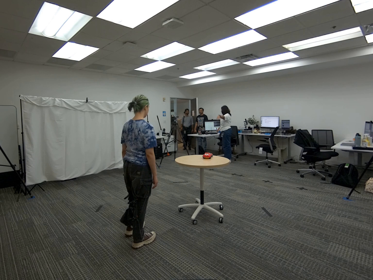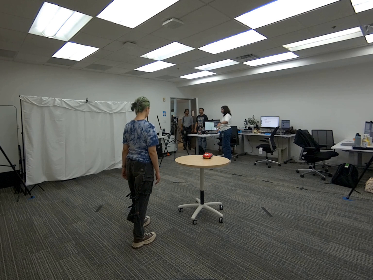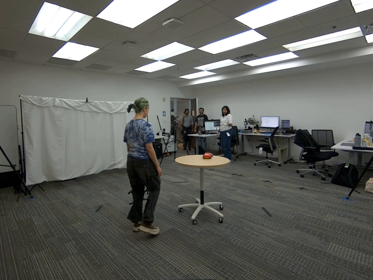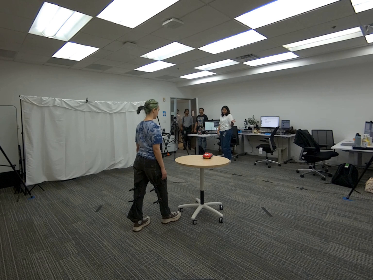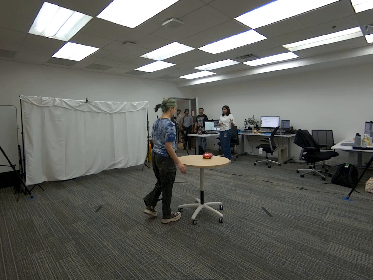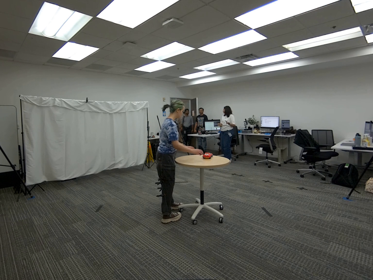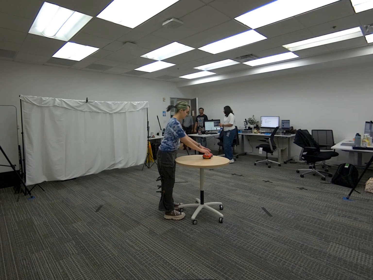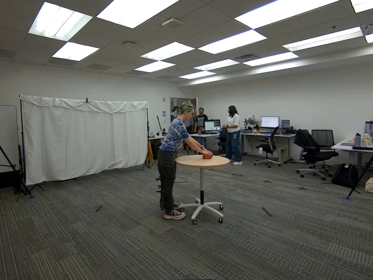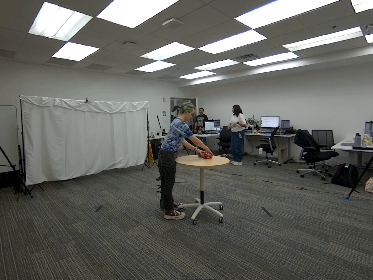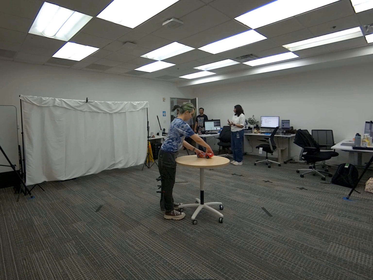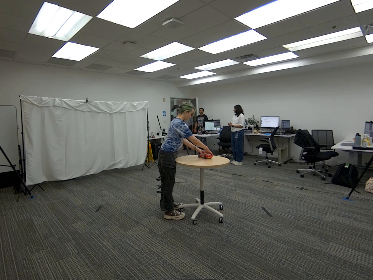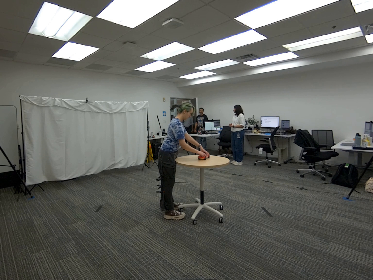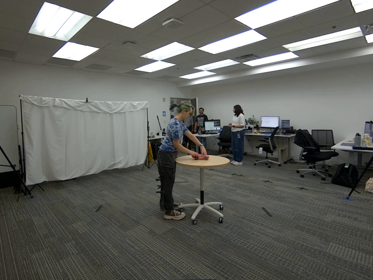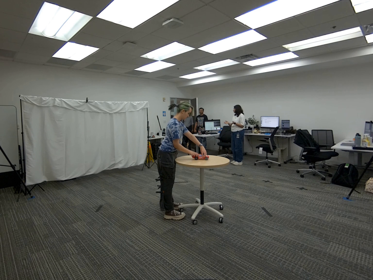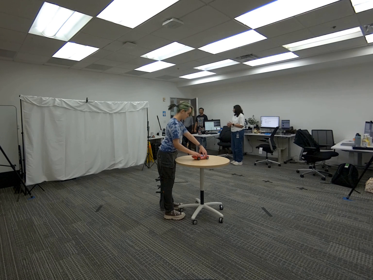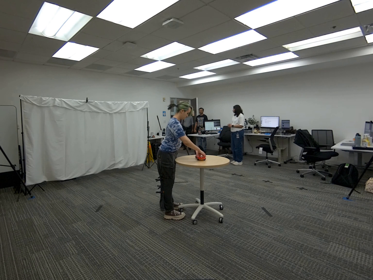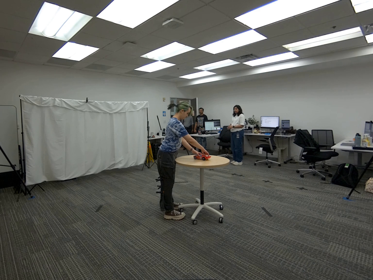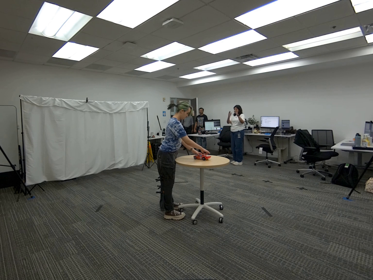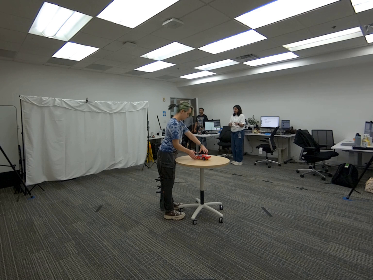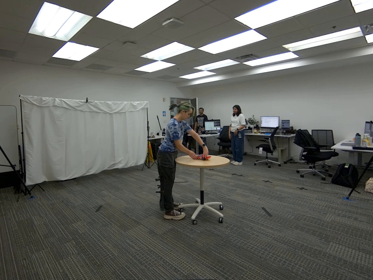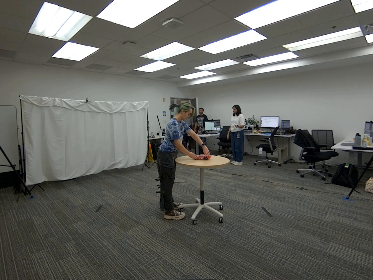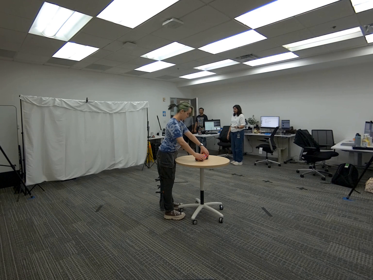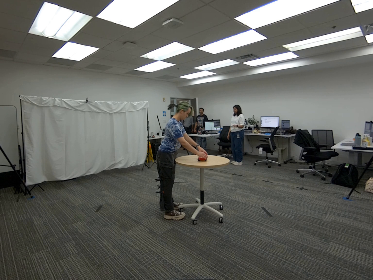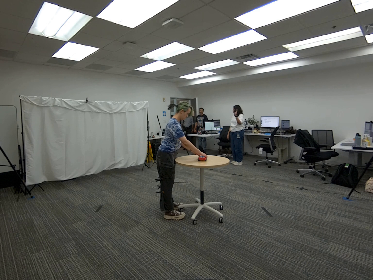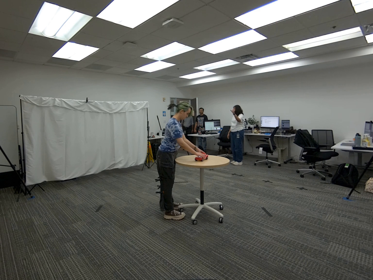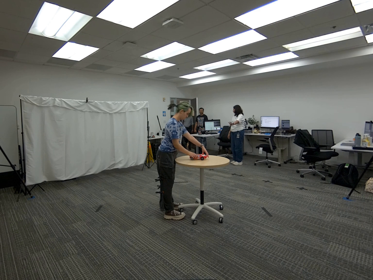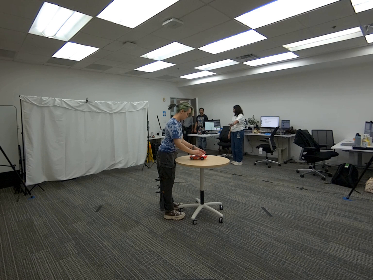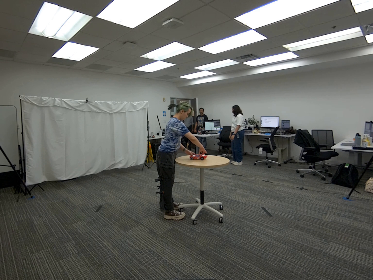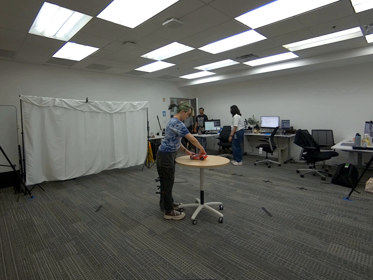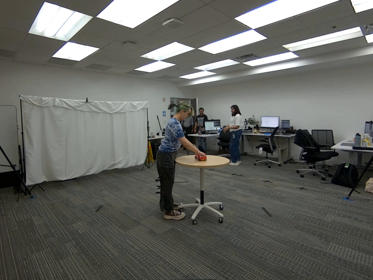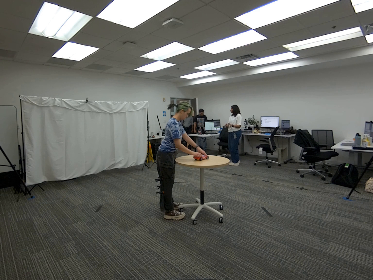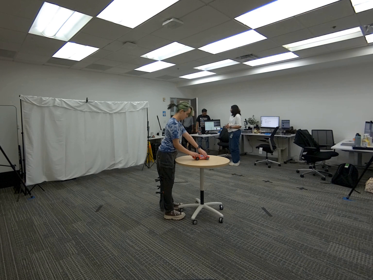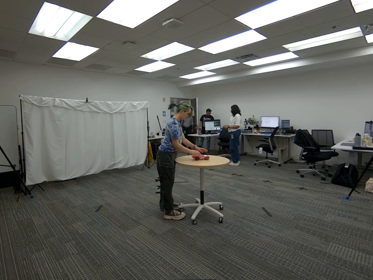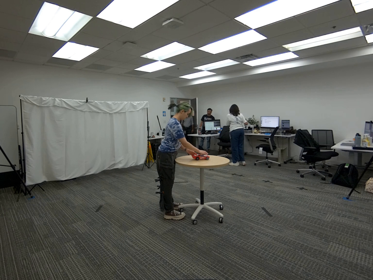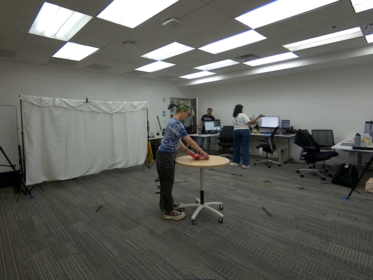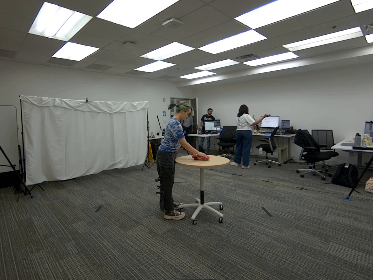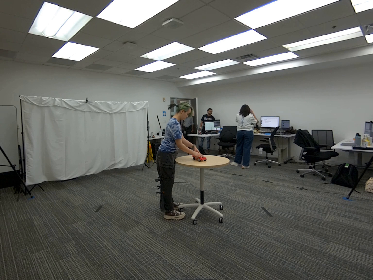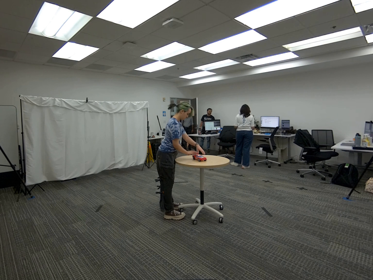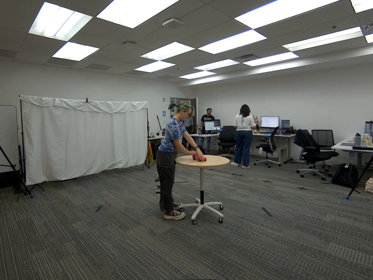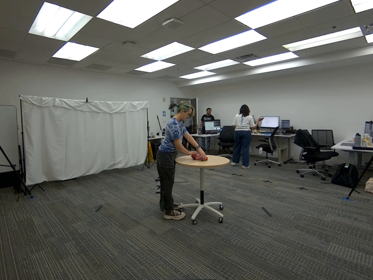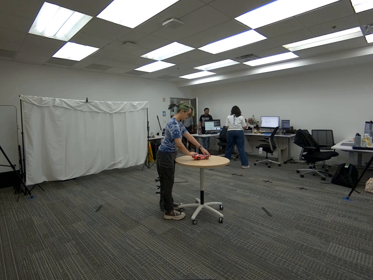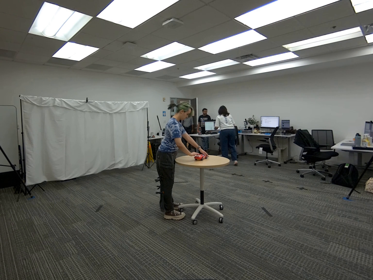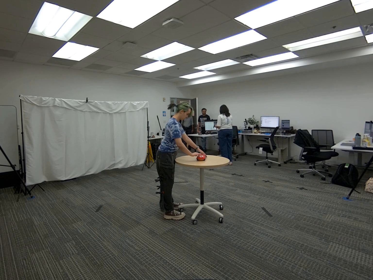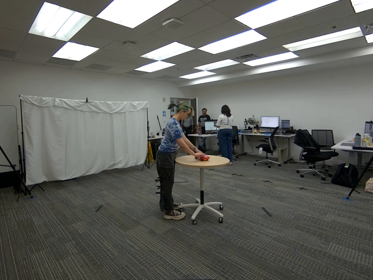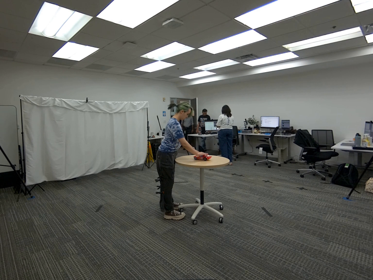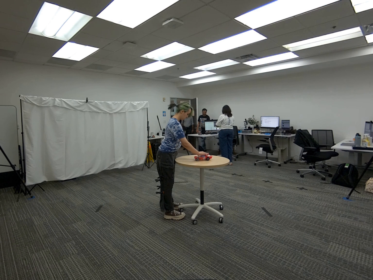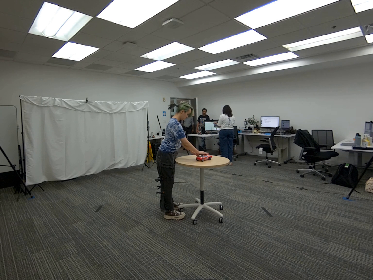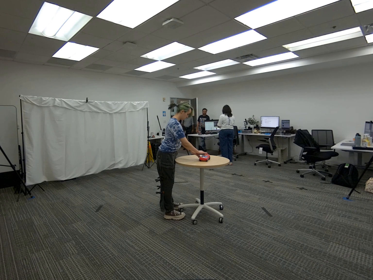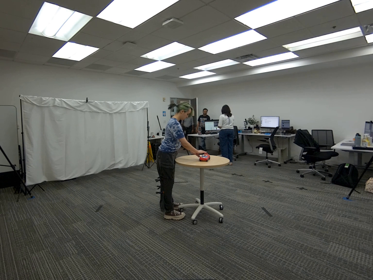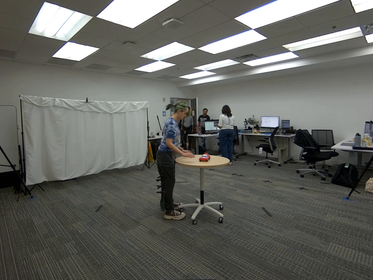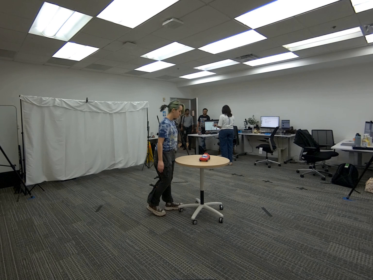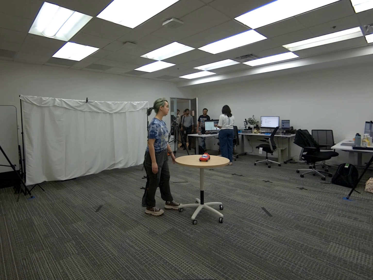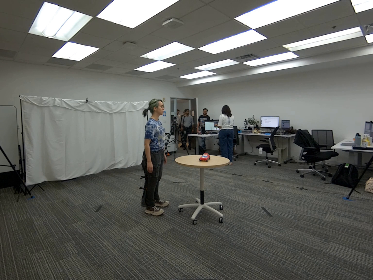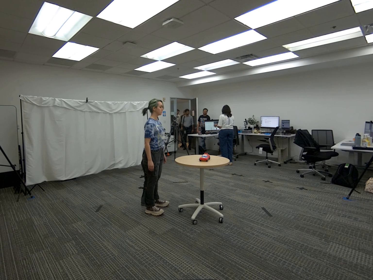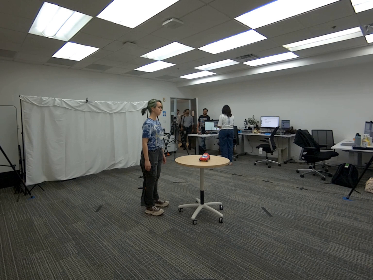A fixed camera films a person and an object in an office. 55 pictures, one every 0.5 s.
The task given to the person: Walk to the toy car on the round table, use both hands to rotate the car on the table until finished.
